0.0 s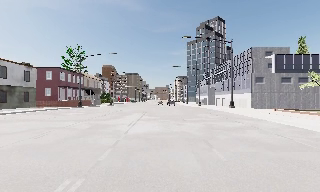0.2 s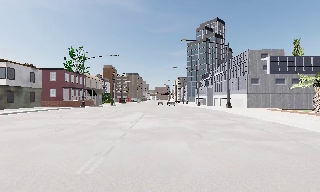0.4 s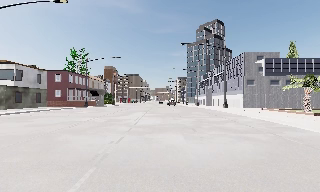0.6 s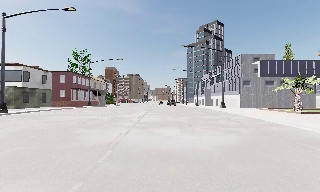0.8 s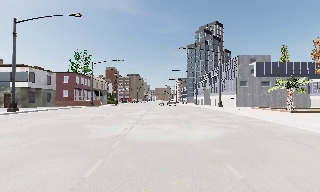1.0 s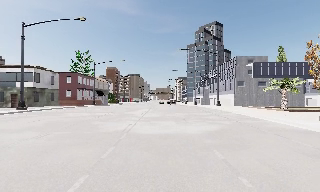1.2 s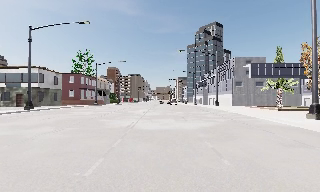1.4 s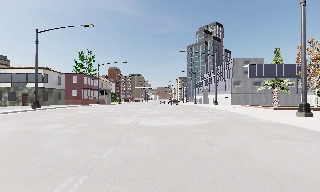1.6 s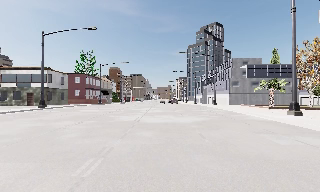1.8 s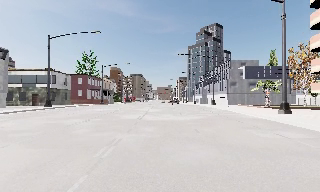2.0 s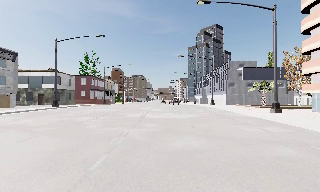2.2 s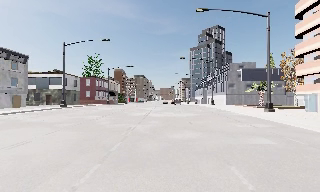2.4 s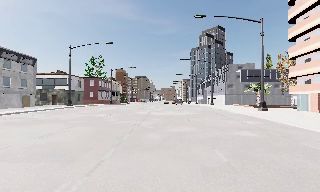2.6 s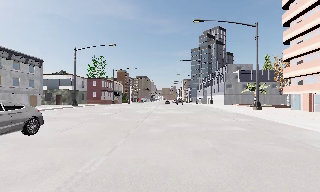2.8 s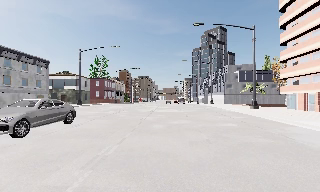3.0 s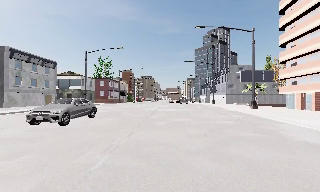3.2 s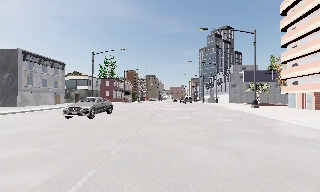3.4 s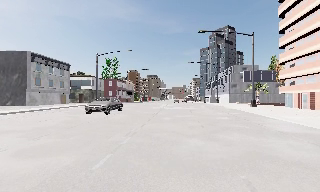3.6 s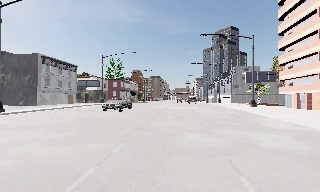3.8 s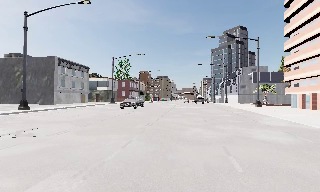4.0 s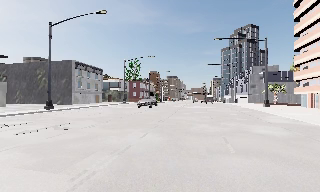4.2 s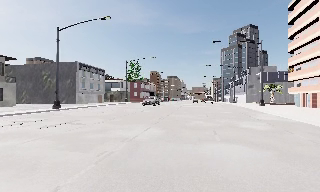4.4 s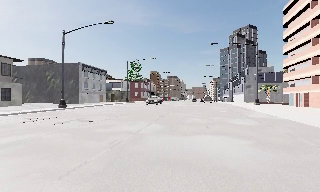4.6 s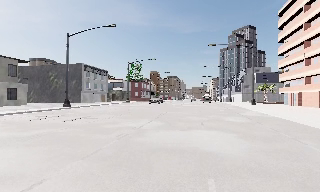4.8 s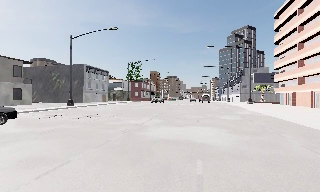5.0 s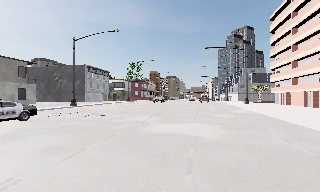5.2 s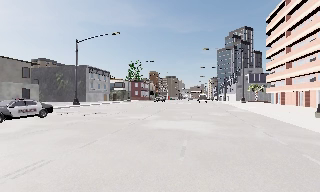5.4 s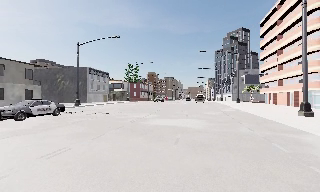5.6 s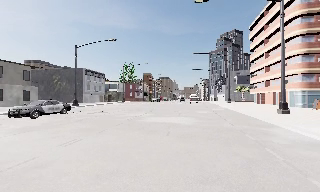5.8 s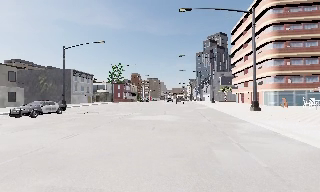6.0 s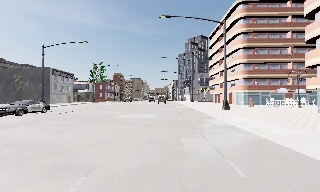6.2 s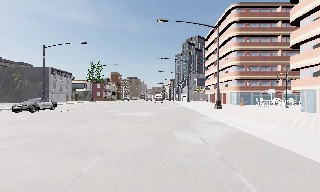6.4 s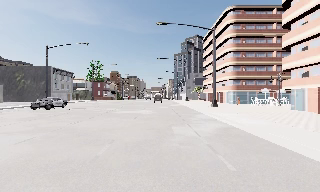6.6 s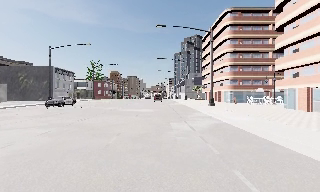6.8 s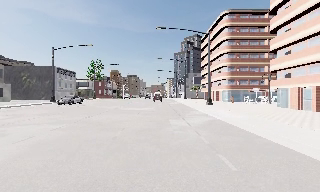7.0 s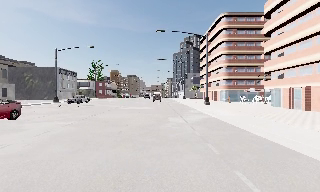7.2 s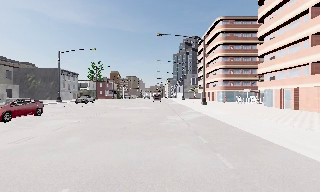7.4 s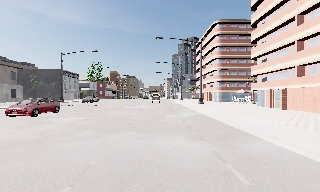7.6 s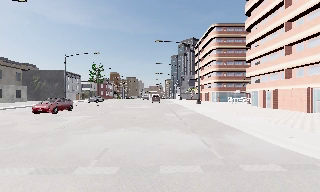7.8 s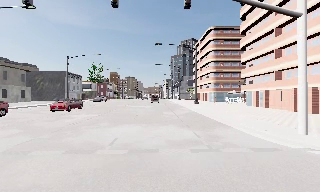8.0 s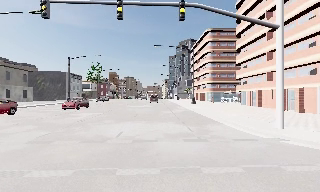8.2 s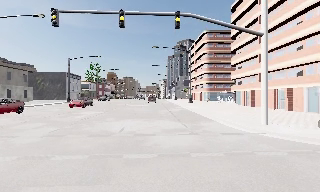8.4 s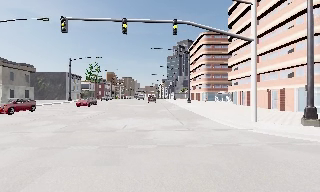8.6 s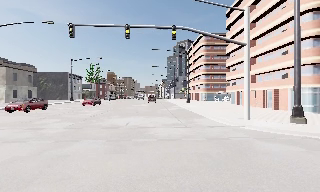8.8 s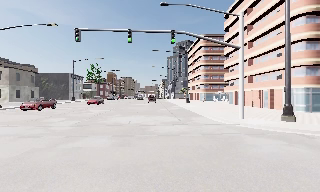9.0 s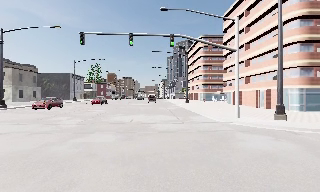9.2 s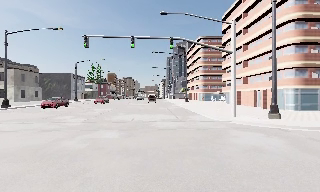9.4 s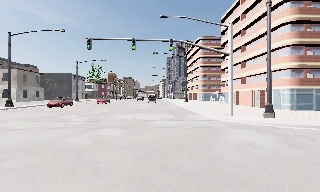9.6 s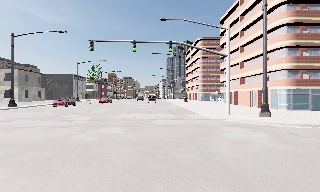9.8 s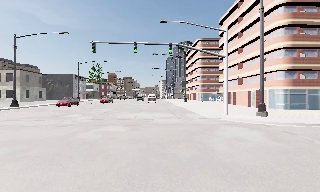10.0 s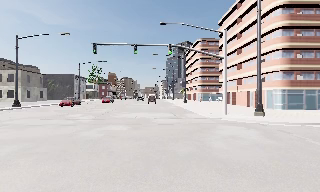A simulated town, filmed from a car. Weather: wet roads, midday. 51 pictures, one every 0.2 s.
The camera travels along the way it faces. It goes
backward.
0.0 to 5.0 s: The camera swings to its left by about 15 degrees, and the scene slides to the right. It travels backward, about 30 m, so what stands in front gets smaller.
5.0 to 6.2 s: The camera pans to its right, which is clockwise from overhead, by about 15 degrees. It travels backward, about 7 m, so what stands in front gets smaller.
6.2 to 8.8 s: The camera travels backward, about 14 m, so what stands in front gets smaller.
8.8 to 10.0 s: The camera travels backward, about 3 m, so what stands in front gets smaller. It loses speed.
The film runs backward here.
